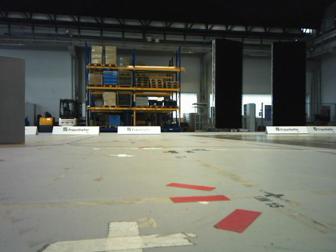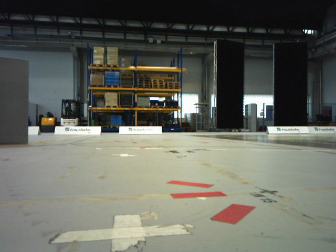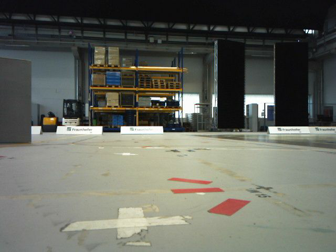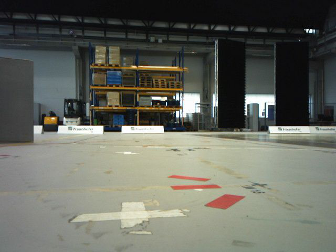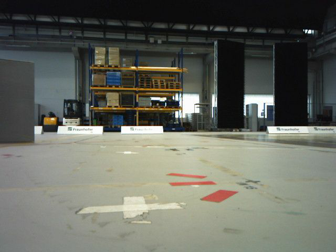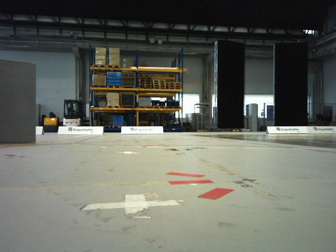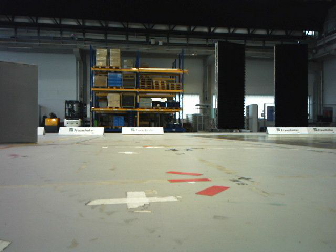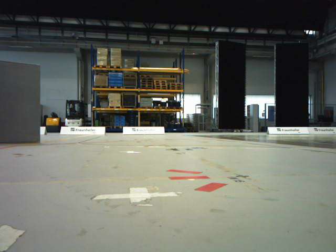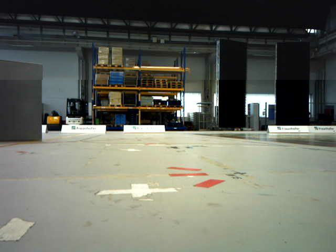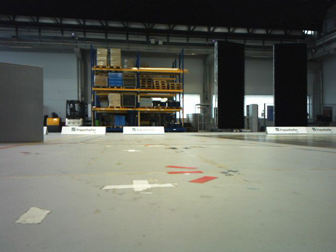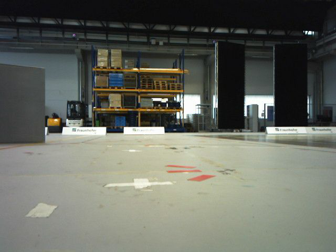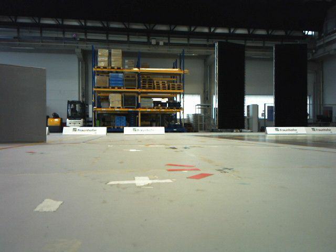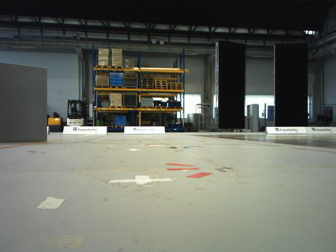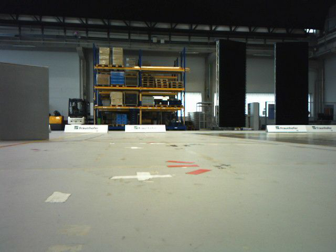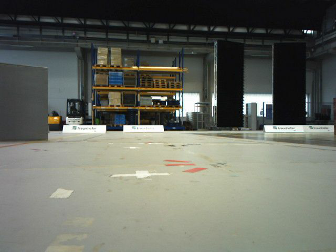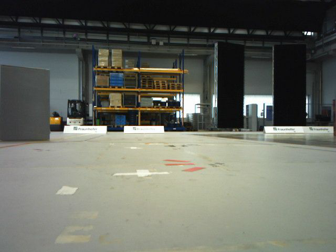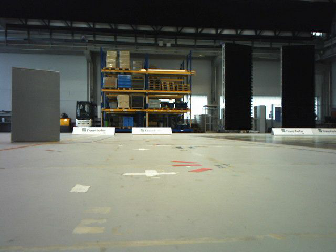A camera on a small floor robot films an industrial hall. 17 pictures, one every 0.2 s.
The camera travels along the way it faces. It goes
backward.
0.0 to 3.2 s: The camera travels backward, about 0.7 m, so what stands in front gets smaller.
The film runs backward here.
